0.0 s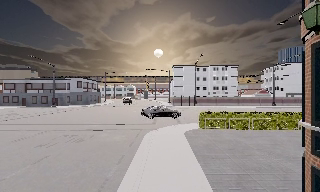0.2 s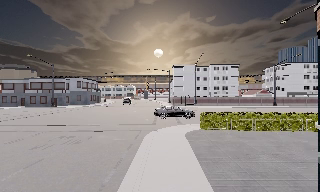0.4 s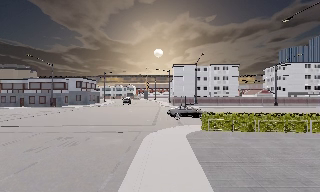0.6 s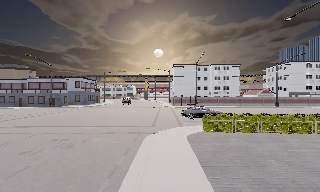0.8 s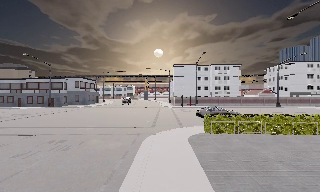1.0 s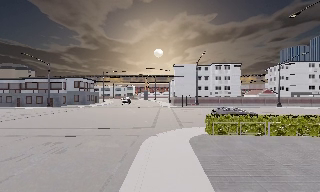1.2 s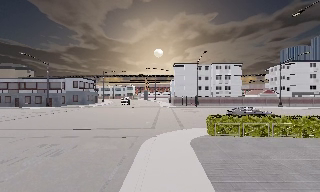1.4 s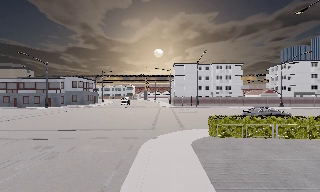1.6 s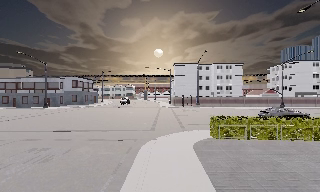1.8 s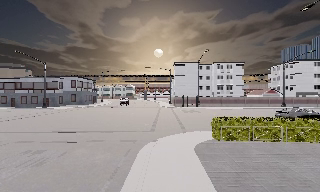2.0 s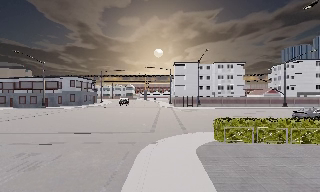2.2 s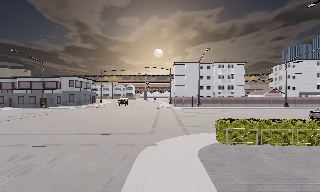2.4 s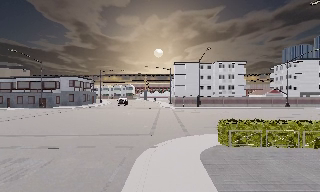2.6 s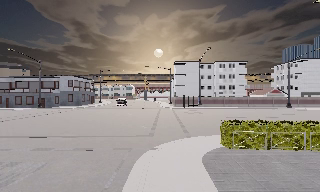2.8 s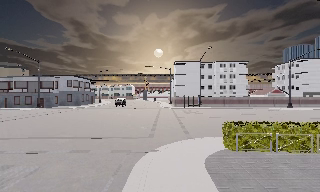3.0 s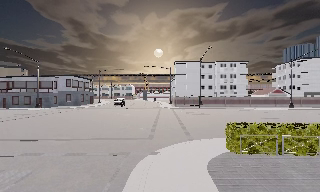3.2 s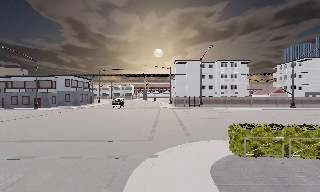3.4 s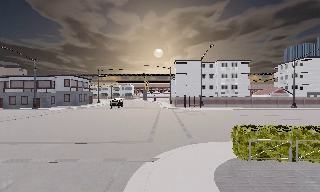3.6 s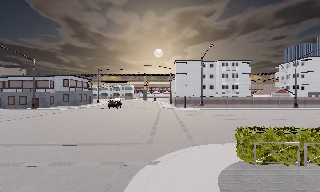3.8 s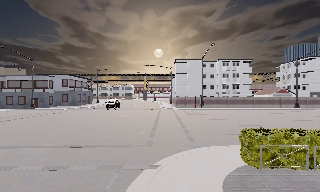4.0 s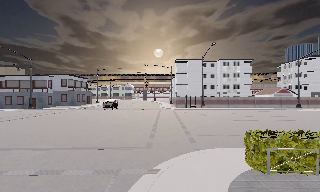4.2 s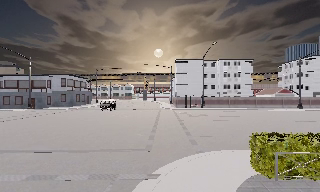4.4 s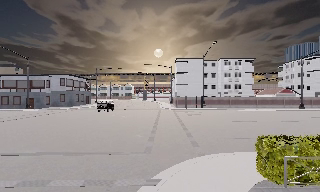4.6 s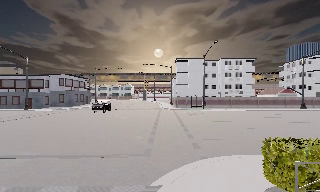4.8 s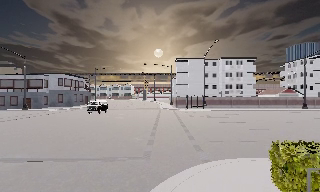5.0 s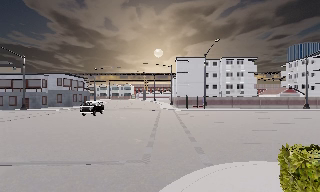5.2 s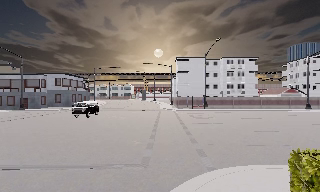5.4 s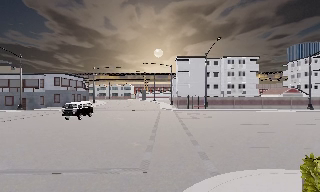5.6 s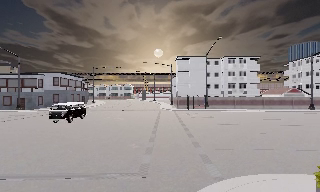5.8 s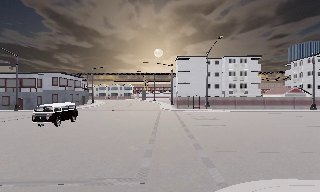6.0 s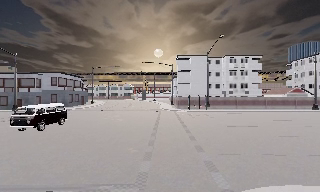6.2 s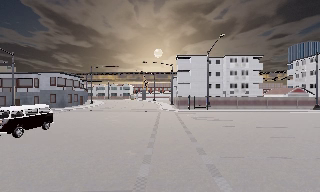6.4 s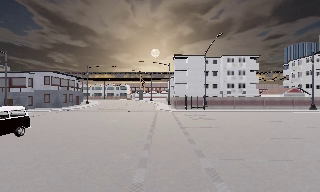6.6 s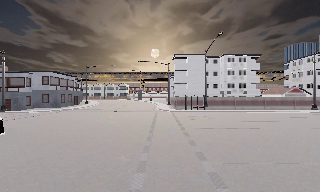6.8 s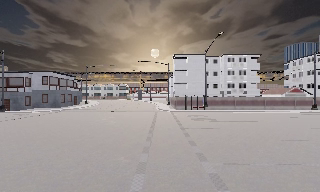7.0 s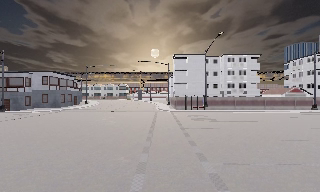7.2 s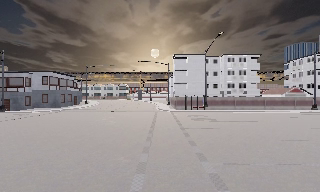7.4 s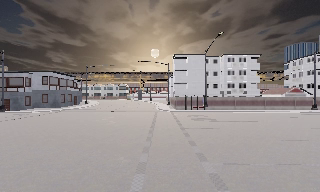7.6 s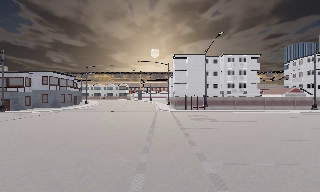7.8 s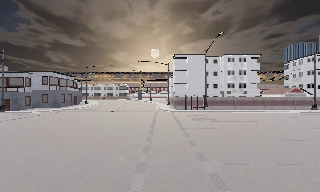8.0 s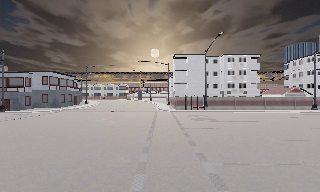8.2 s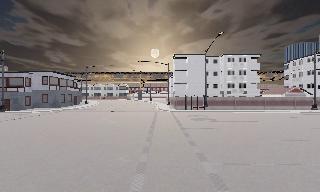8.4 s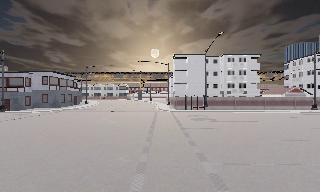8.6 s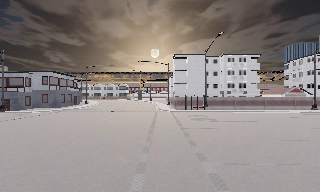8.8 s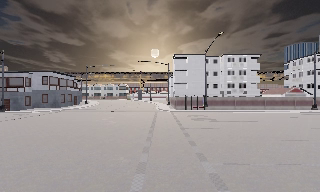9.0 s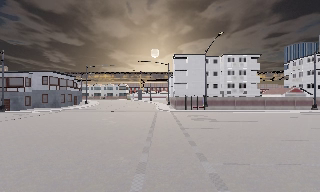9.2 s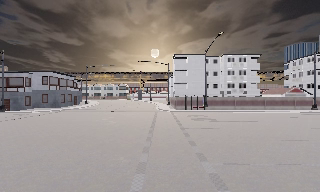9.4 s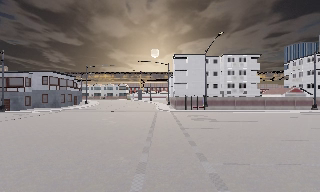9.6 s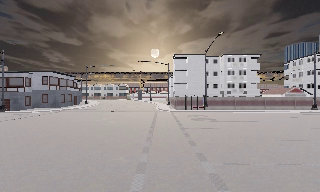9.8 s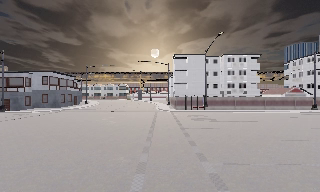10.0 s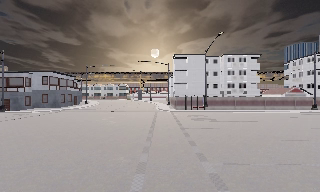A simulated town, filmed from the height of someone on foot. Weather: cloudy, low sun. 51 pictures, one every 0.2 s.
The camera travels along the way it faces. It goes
forward.
0.0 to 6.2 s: The camera travels forward, about 11 m, so what stands in front looms larger.
6.2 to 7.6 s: The camera travels forward, about 1 m, so what stands in front looms larger. It loses speed.
7.6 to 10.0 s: The camera keeps its place and its aim.
The film runs forward here.
